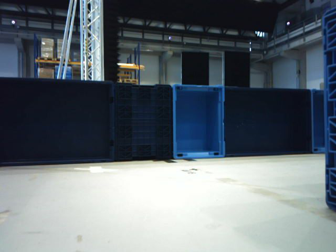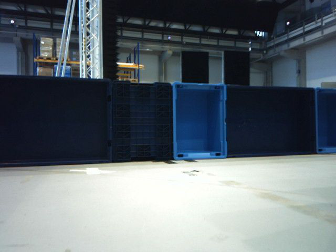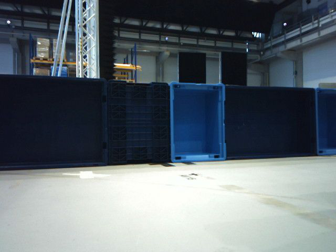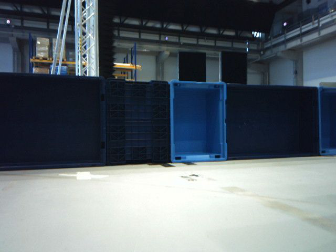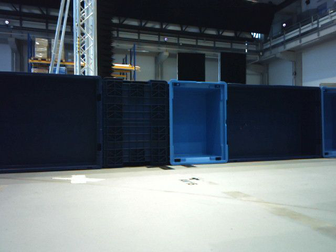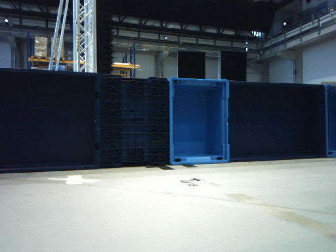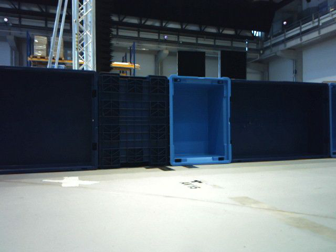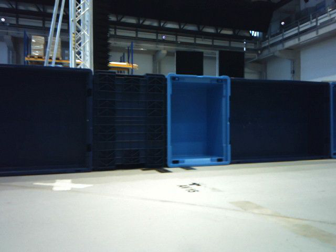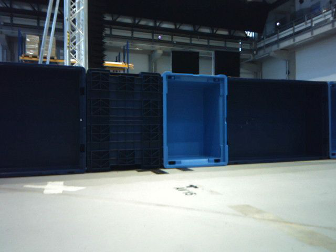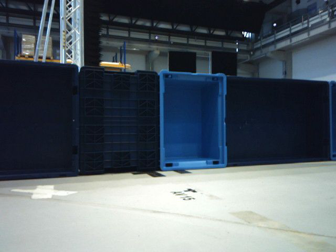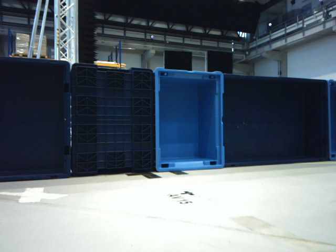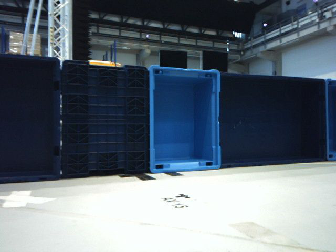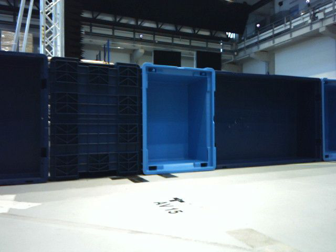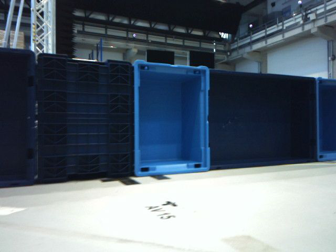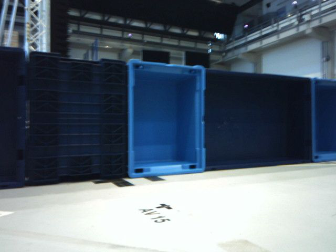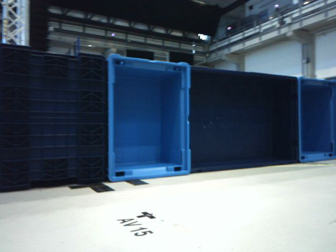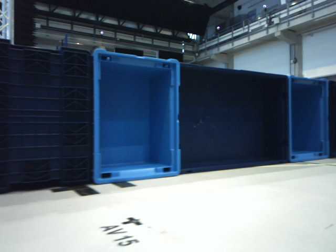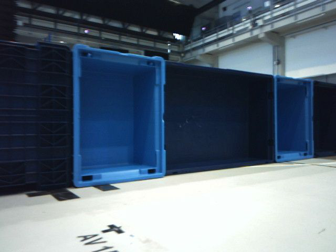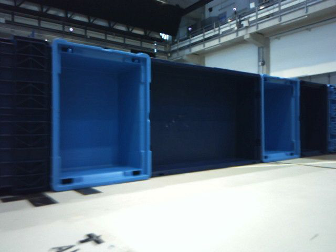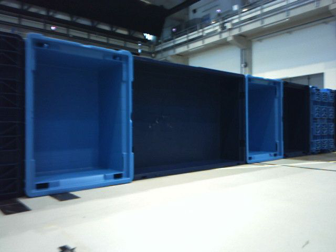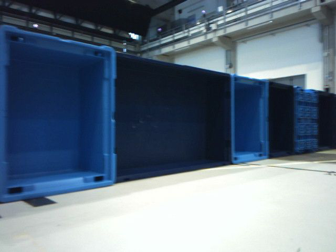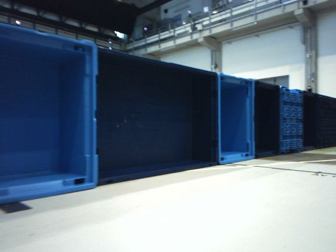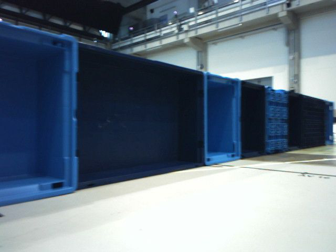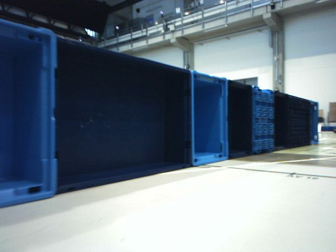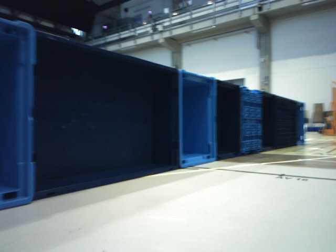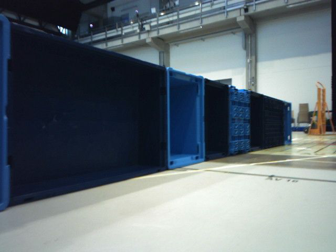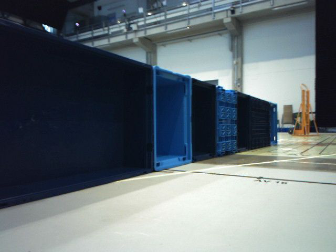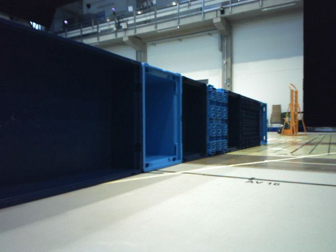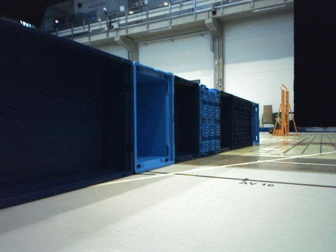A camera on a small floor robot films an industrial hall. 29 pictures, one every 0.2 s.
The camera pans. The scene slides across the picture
to the left.
The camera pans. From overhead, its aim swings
clockwise.
0.0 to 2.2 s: The camera travels forward, about 0.4 m, so what stands in front looms larger.
2.2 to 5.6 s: The camera pans to its right, which is clockwise from overhead, by about 40 degrees. It travels forward, about 0.6 m.
The film runs forward here.
